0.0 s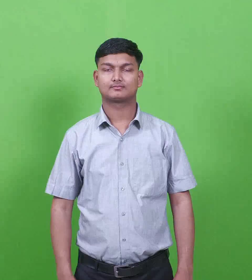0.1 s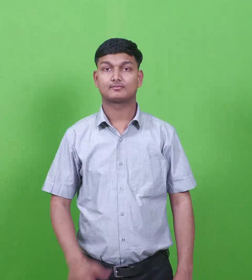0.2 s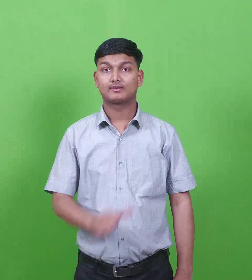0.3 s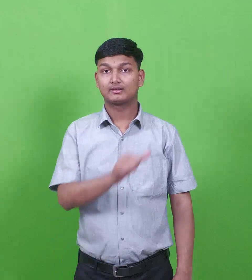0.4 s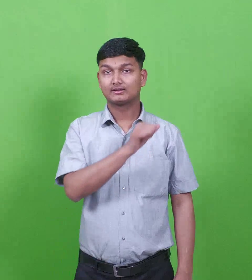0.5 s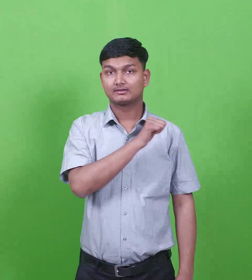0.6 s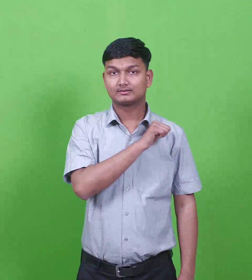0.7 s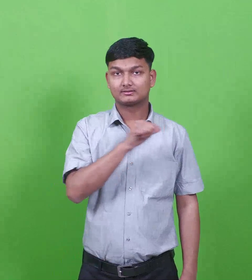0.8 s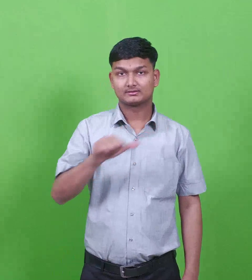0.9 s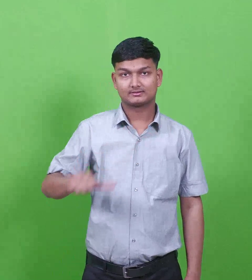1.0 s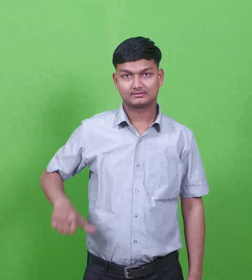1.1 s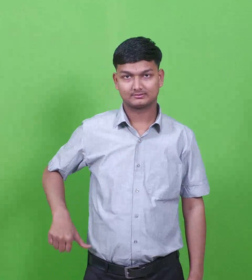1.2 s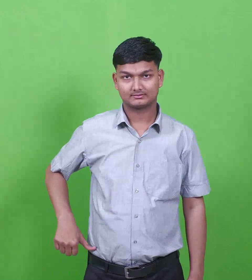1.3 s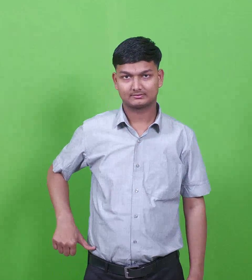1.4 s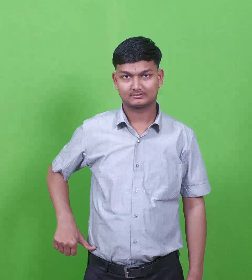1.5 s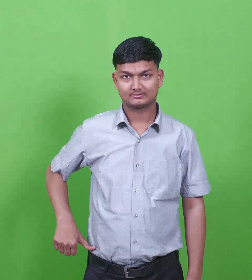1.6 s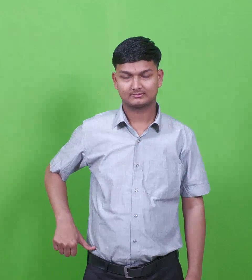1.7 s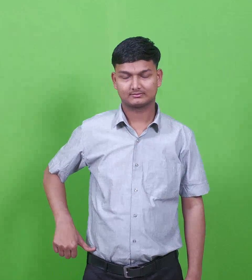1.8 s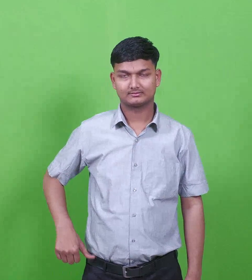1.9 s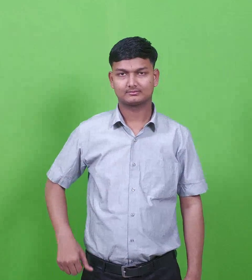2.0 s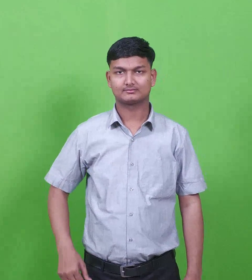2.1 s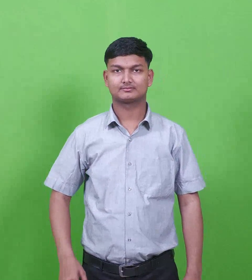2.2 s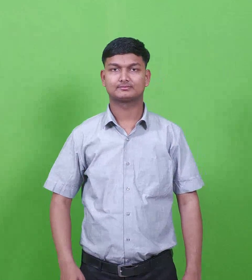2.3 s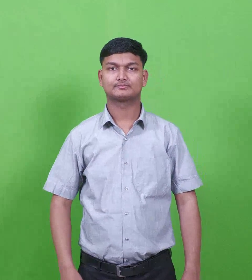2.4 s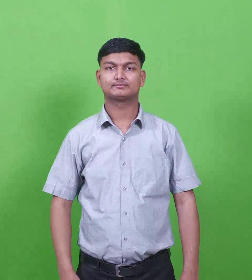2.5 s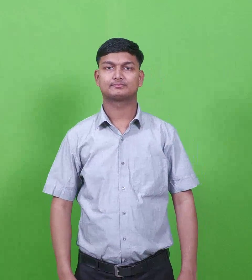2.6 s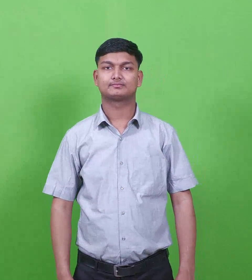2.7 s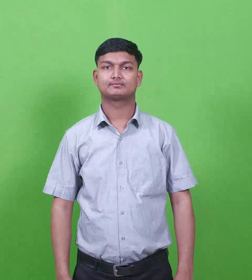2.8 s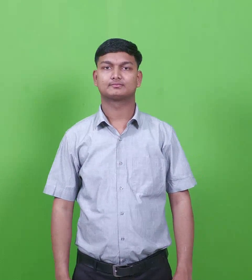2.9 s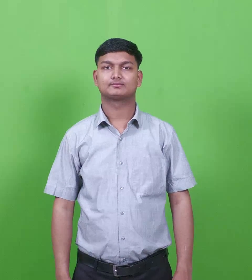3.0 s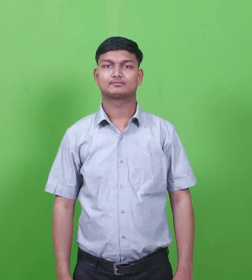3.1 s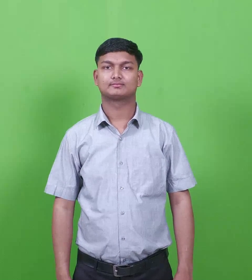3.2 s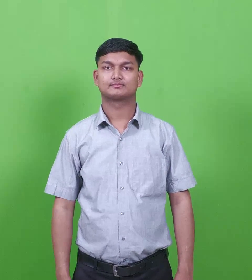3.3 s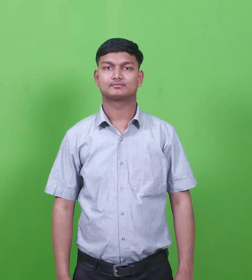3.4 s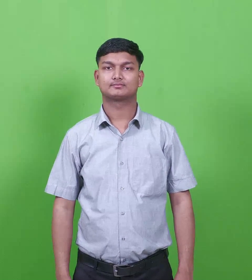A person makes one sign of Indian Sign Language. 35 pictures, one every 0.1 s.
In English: abednego
